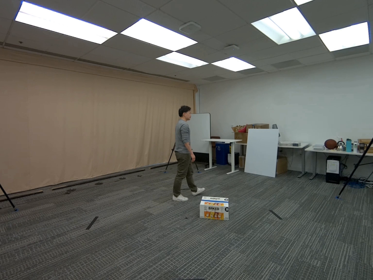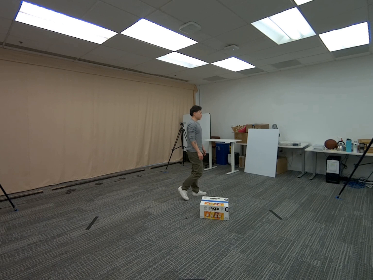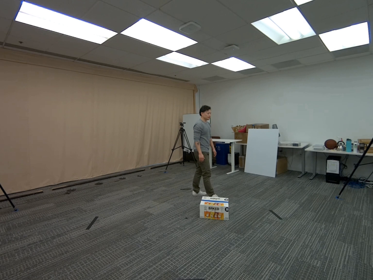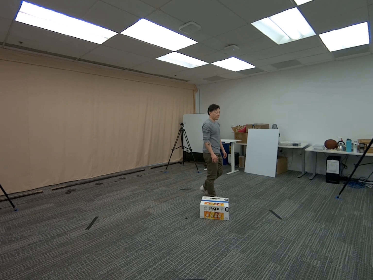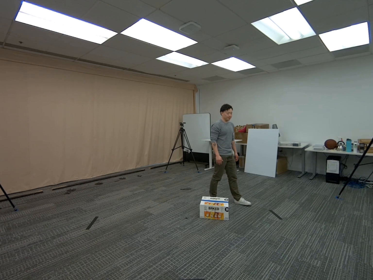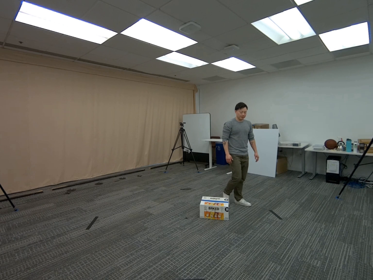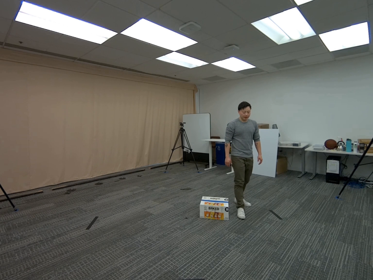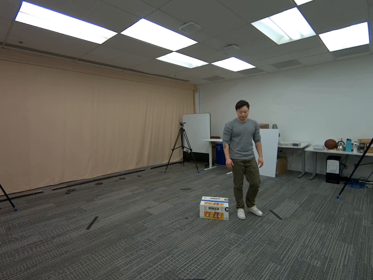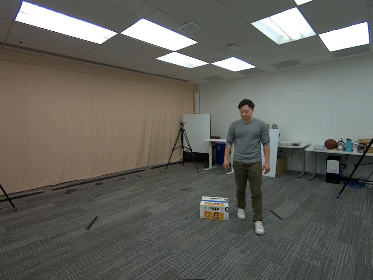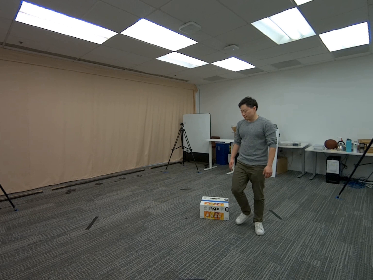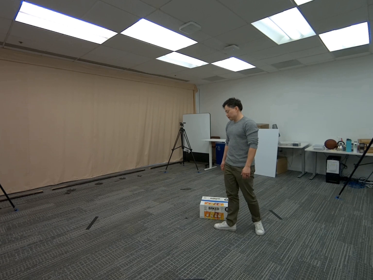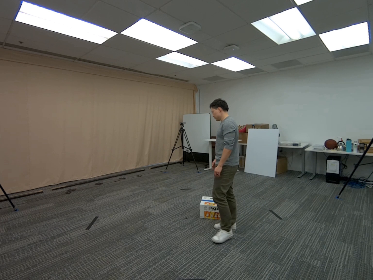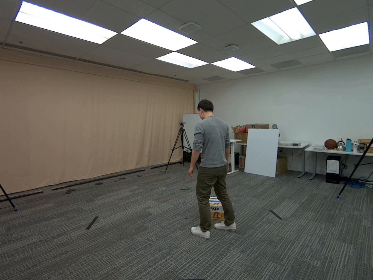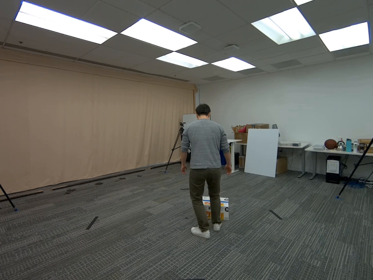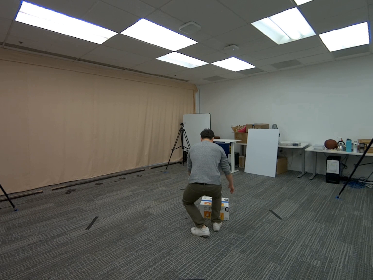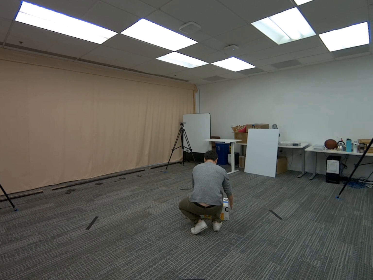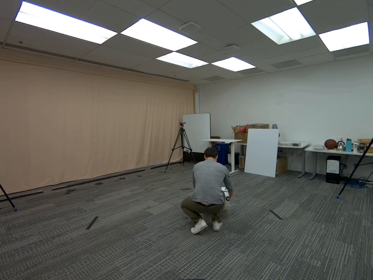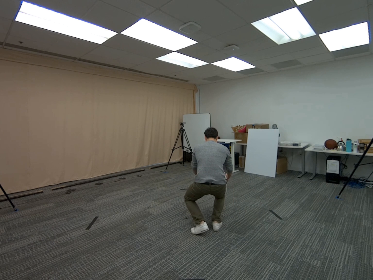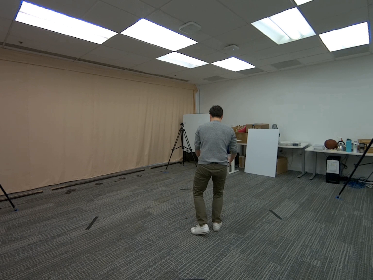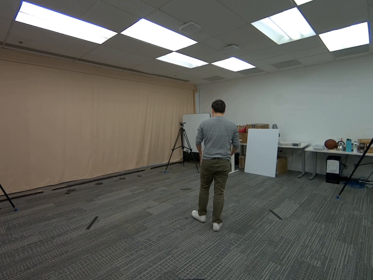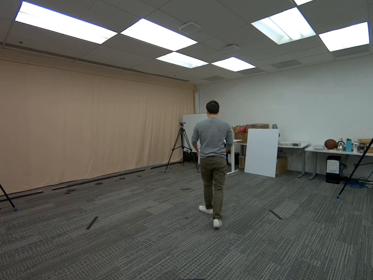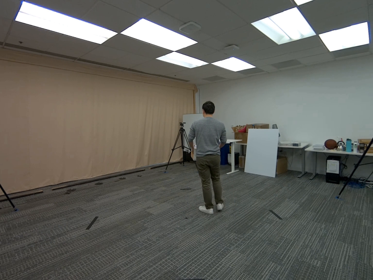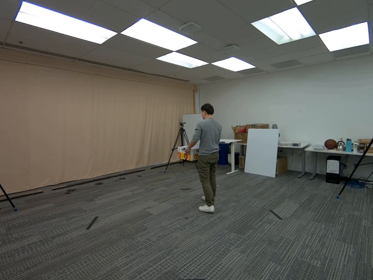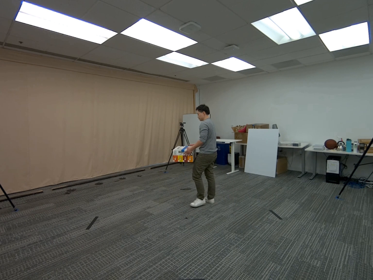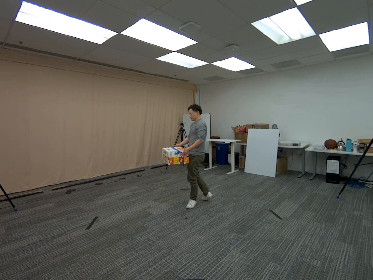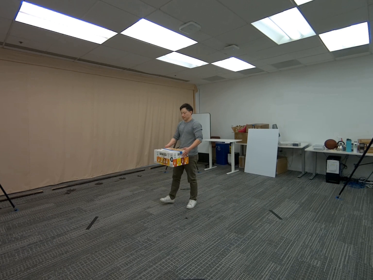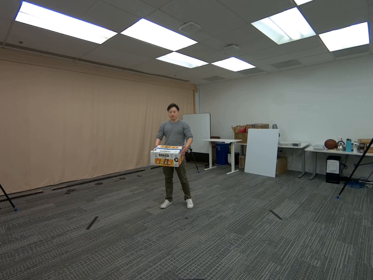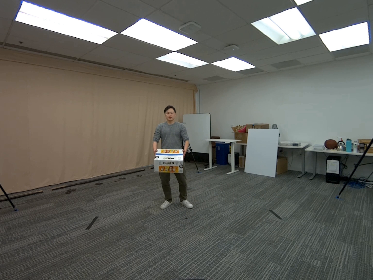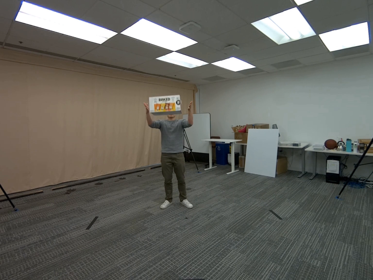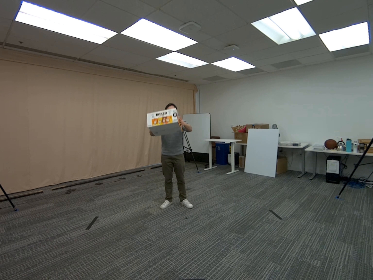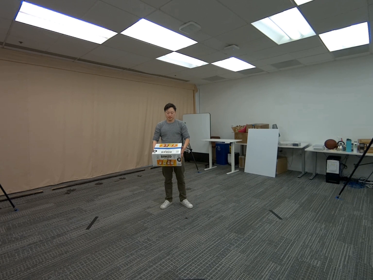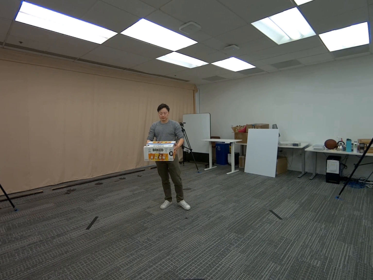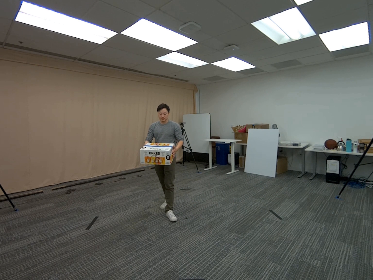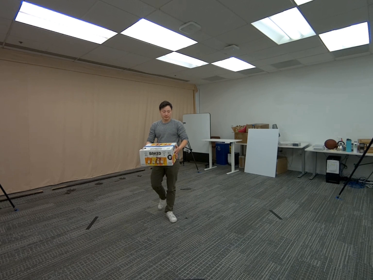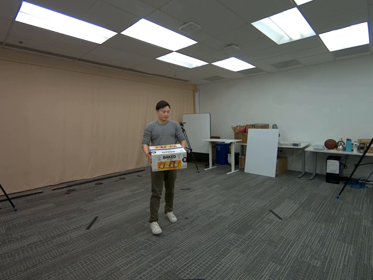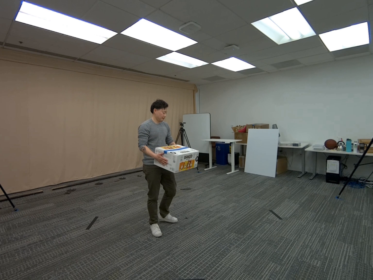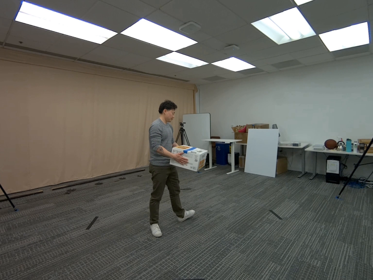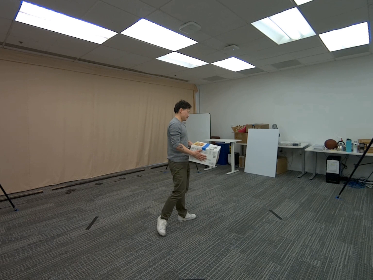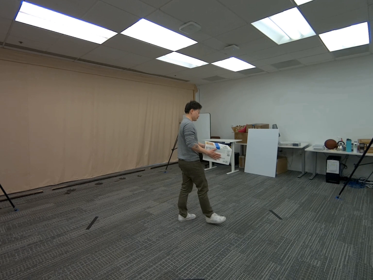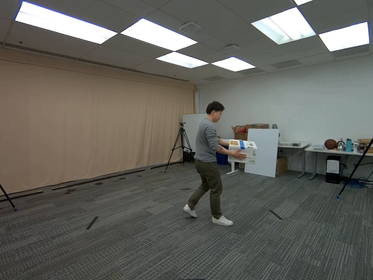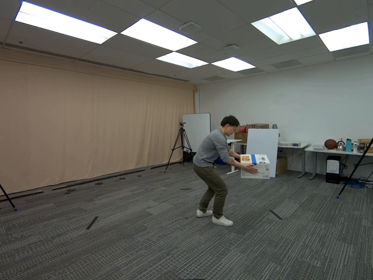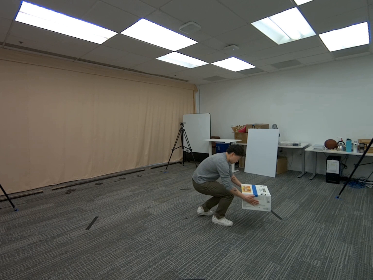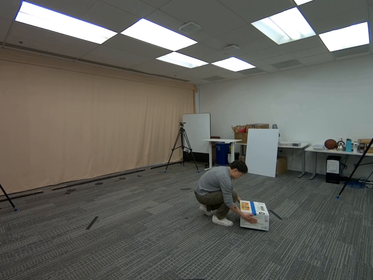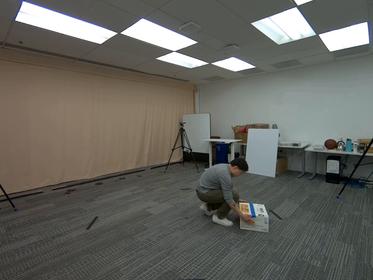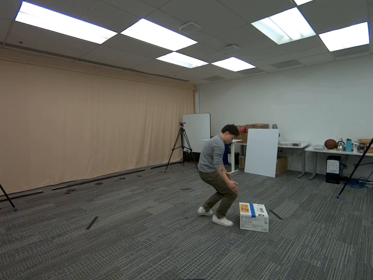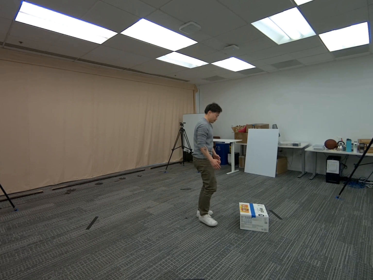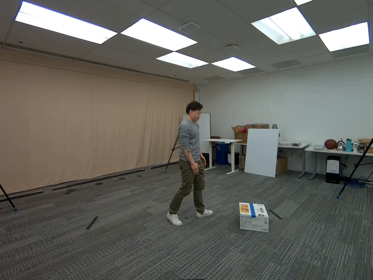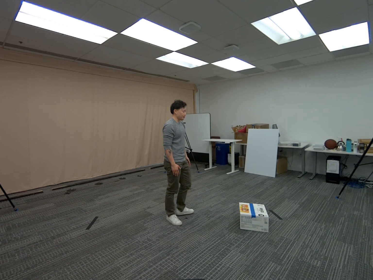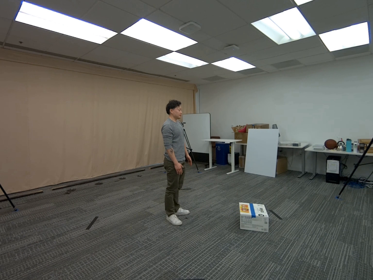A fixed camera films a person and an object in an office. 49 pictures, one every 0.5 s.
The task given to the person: Walk to the snack box and pick the box up and toss it up and catch the box and place the box back to the ground.
